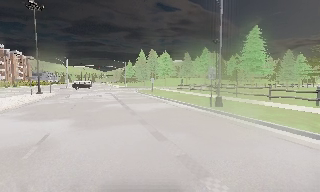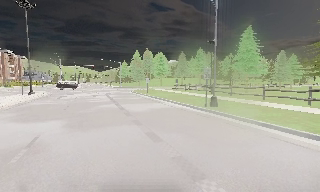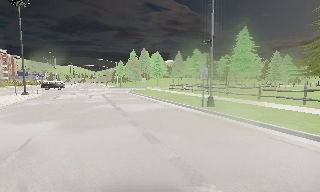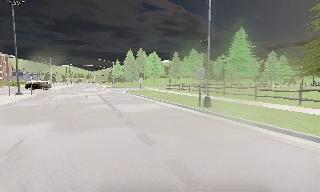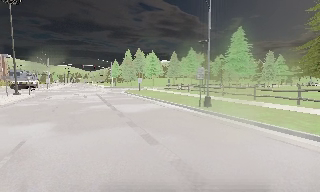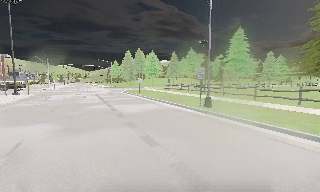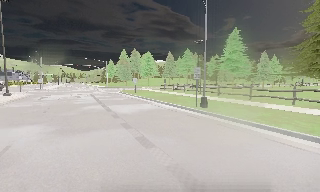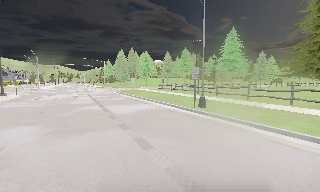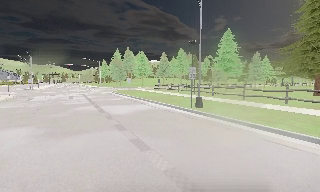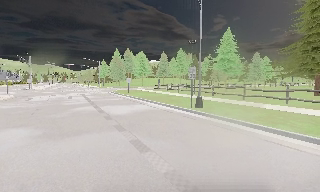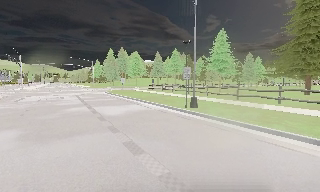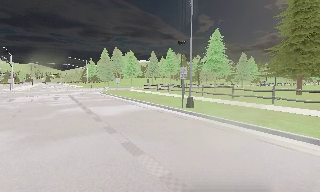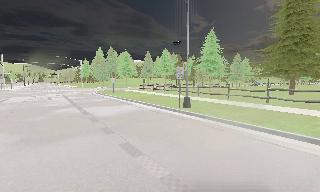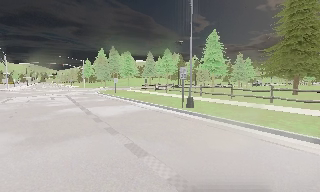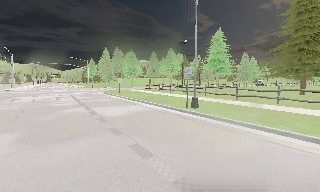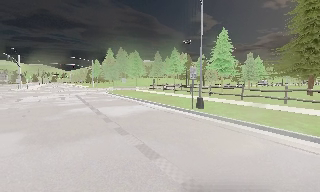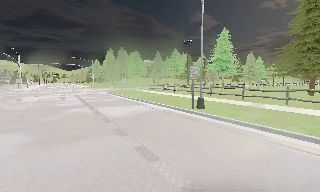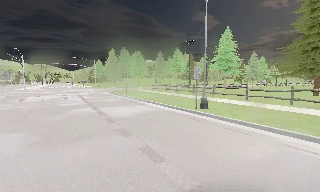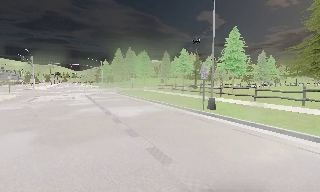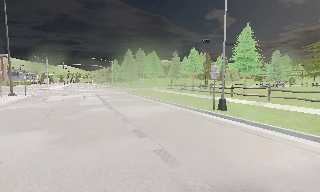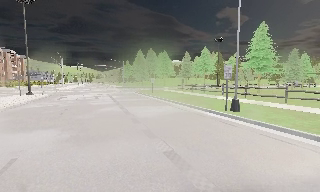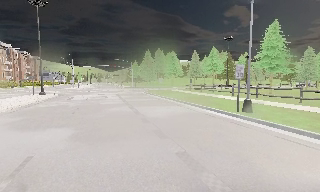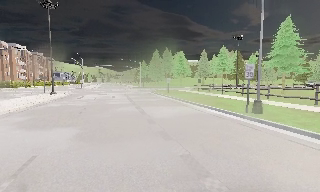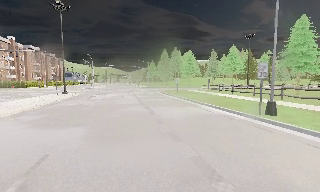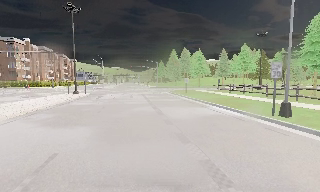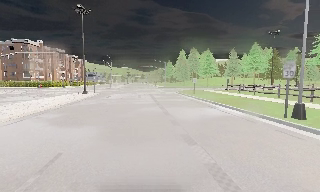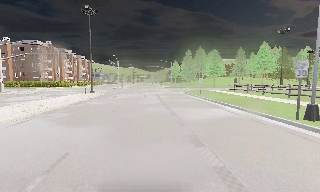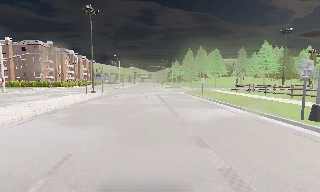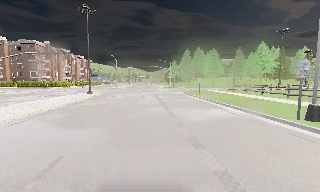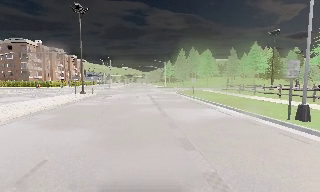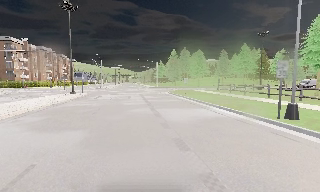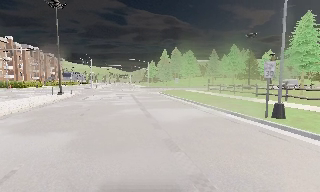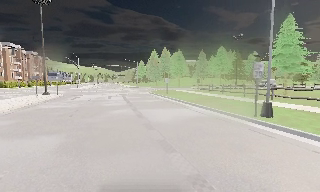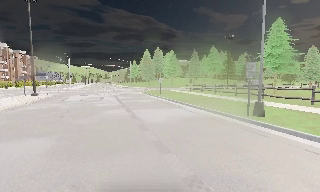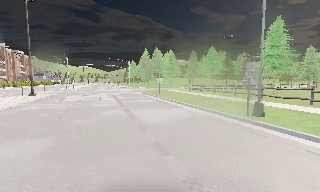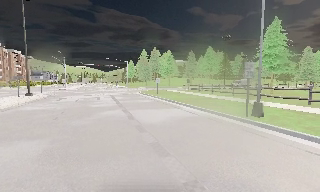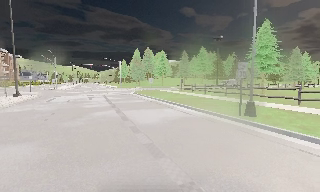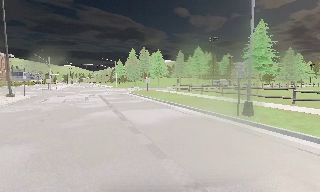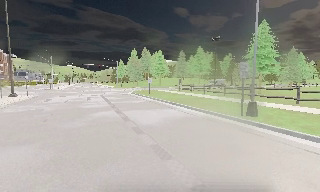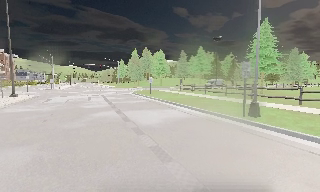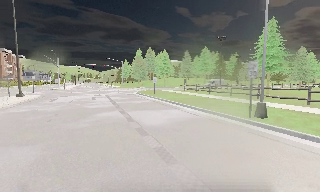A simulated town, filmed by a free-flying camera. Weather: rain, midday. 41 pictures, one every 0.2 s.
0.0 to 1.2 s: The camera travels forward, about 0.5 m, so what stands in front looms larger.
1.2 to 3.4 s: The camera travels forward and to its left, about 1 m, so what stands in front looms larger.
3.4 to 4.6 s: The camera pans to its left, which is counterclockwise from overhead, by about 20 degrees. It travels forward, about 0.5 m, so what stands in front looms larger.
4.6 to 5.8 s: The camera travels forward, about 0.5 m, so what stands in front looms larger.
5.8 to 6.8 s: The scene slides to the left, as the camera pans about 15 degrees to its right.
6.8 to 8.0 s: The camera shifts only a little, or ends up much as it began.
The film runs forward here.
